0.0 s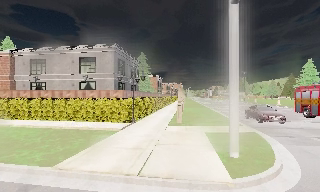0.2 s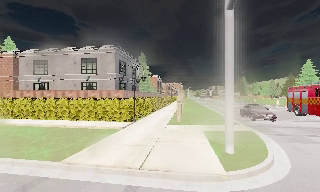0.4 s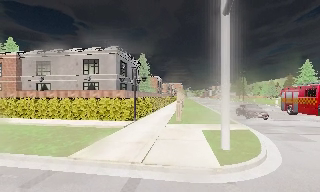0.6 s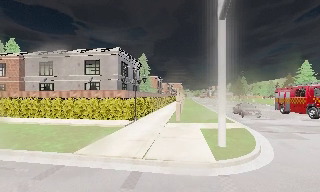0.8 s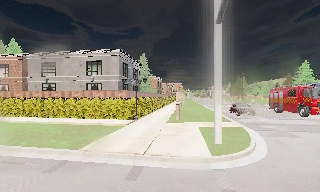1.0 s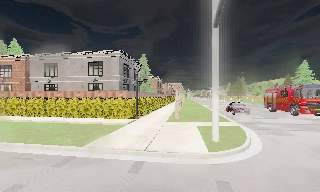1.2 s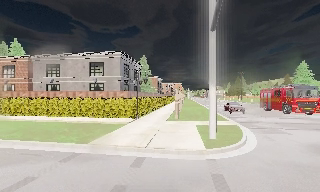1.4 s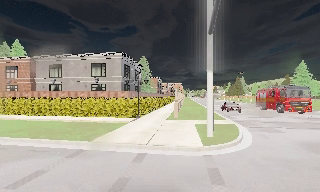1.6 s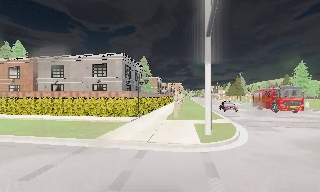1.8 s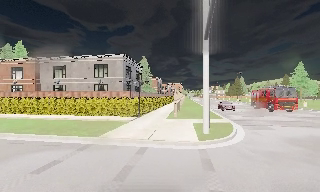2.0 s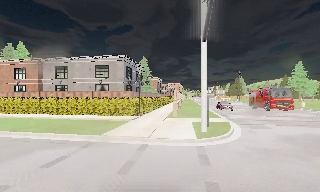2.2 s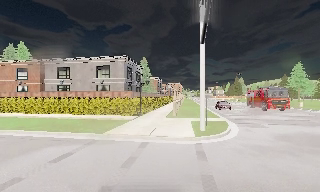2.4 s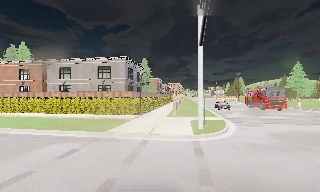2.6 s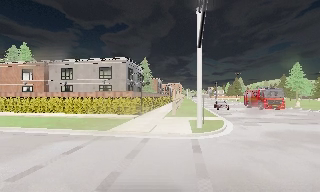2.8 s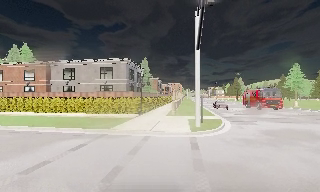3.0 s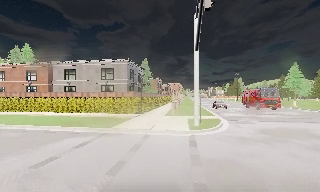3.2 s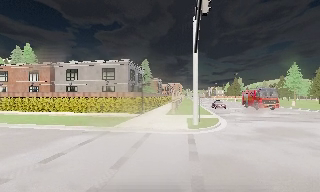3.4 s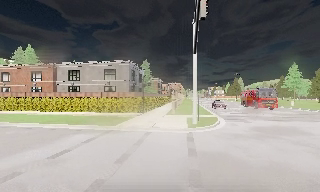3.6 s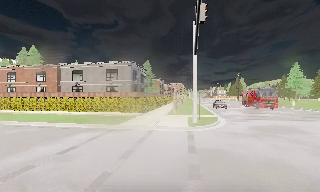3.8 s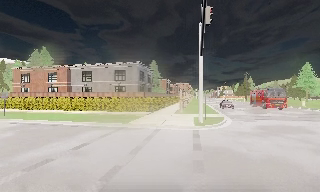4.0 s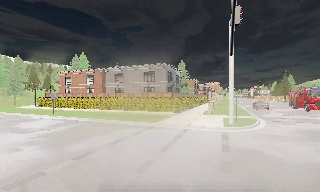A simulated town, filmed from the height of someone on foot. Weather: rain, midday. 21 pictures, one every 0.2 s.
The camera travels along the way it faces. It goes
backward.
0.0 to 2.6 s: The camera travels backward, about 5 m, so what stands in front gets smaller.
2.6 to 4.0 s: The scene slides to the right, as the camera pans about 15 degrees to its left. It travels backward, about 2.5 m, so what stands in front gets smaller.
The film runs backward here.
